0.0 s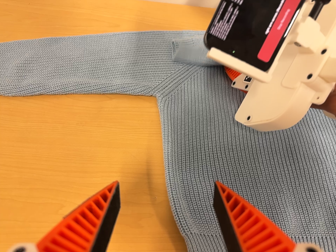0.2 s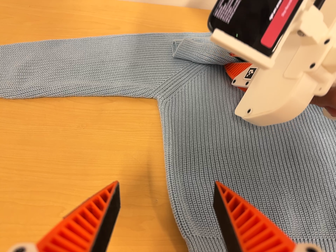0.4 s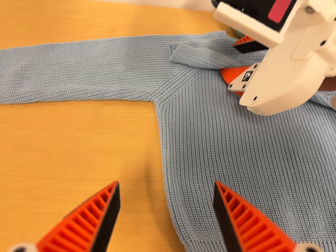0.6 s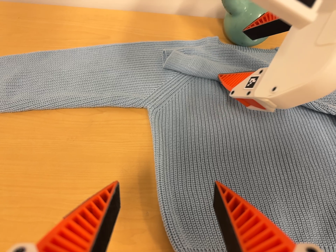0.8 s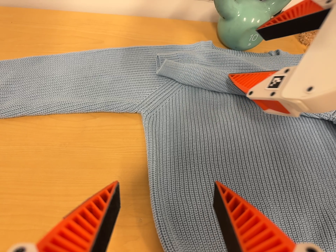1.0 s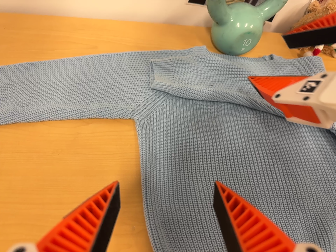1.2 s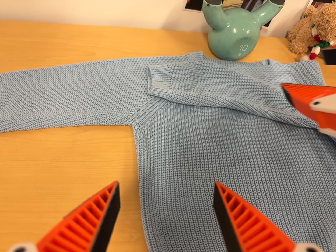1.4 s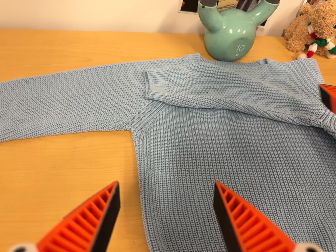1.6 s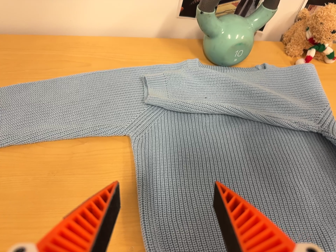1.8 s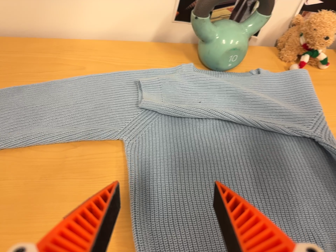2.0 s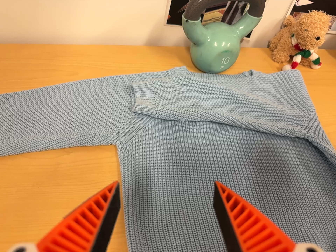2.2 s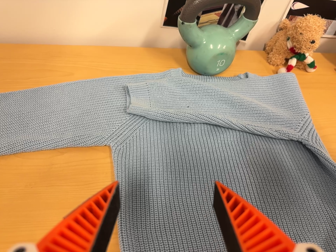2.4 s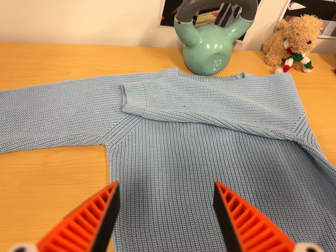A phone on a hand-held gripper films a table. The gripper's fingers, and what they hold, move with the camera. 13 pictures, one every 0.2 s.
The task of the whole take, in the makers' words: right arm across.
0.0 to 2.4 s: The camera travels to its right, about 6 cm, so close, fixed things drift to the left.
The film runs forward here.
